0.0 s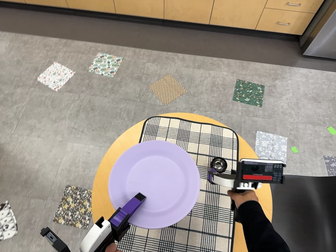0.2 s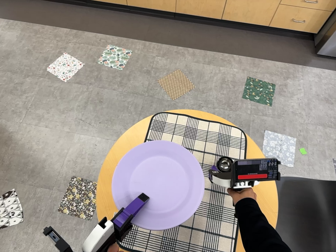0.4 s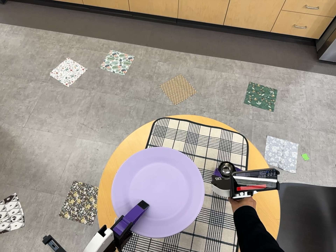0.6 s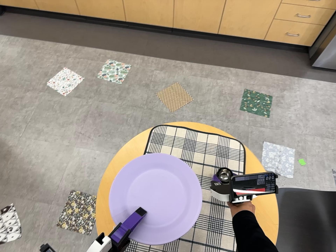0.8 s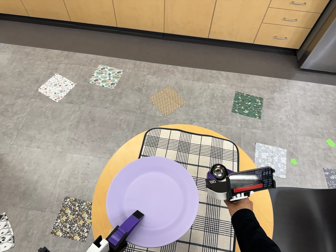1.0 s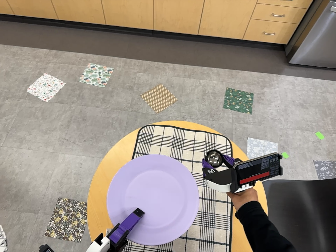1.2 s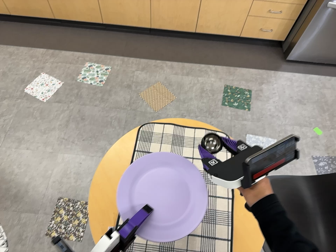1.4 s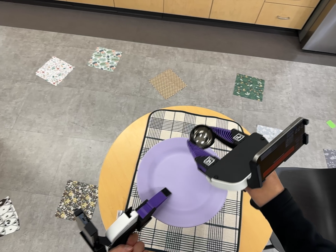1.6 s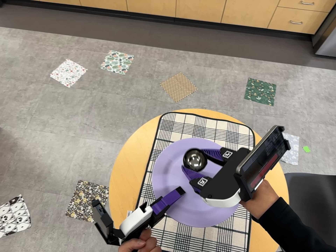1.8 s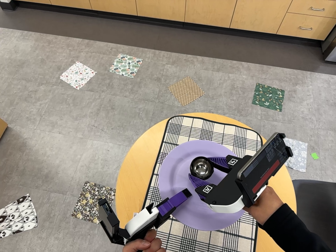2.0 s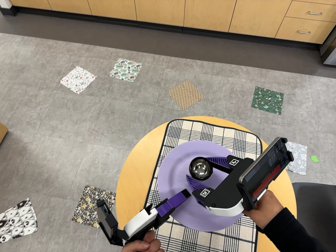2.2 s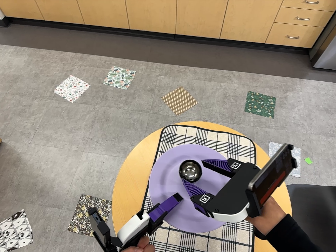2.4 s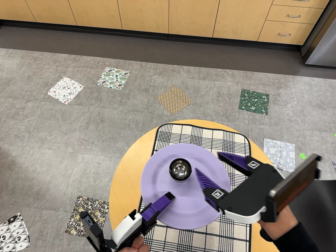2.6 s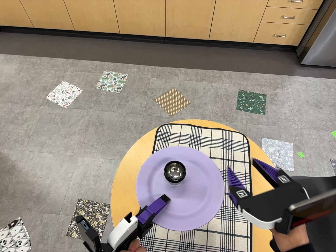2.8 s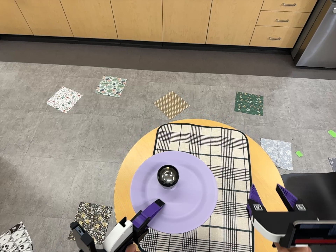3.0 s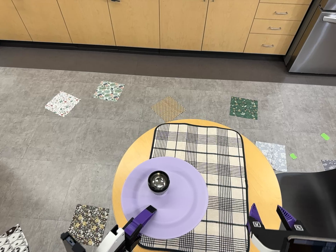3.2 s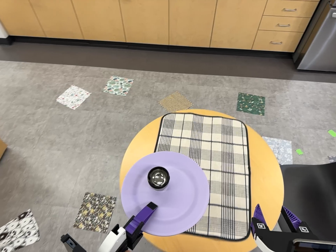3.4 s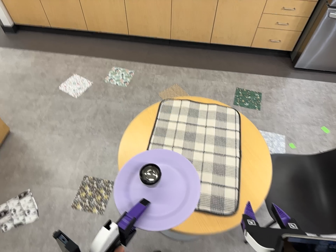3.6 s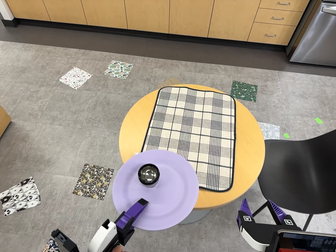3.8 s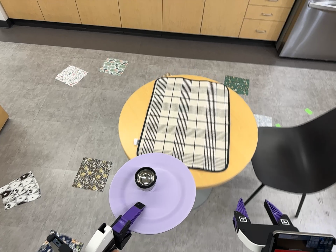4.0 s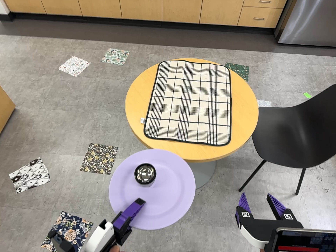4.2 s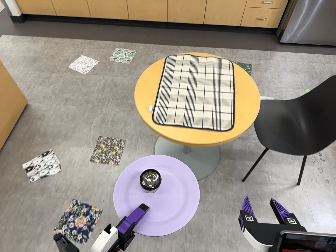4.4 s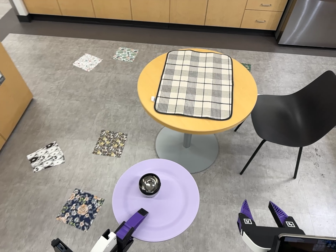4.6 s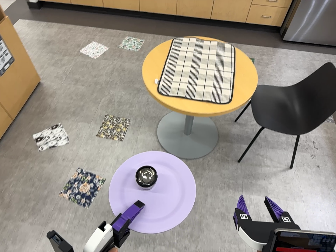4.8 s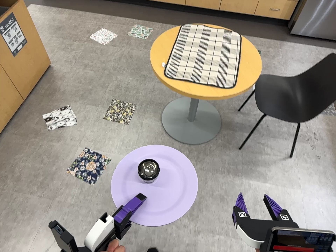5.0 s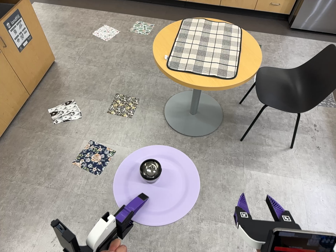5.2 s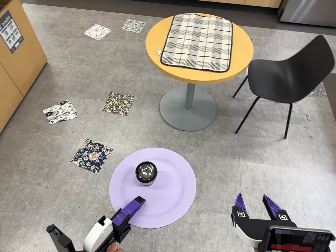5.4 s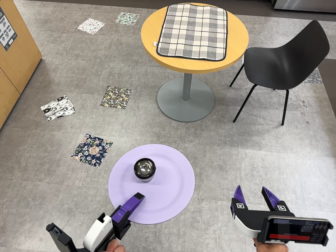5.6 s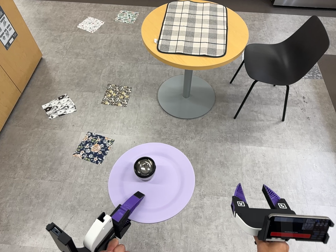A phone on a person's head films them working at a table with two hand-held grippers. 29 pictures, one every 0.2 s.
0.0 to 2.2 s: The camera travels to its left, about 7 cm, so close, fixed things drift to the right.
2.2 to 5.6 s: The camera travels toward the bottom of its view and backward, about 120 cm, so close, fixed things drift upward.
The film runs backward here.
